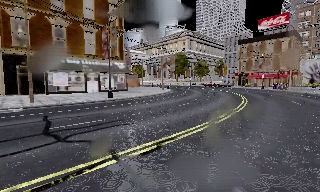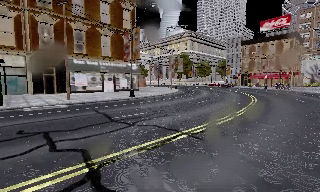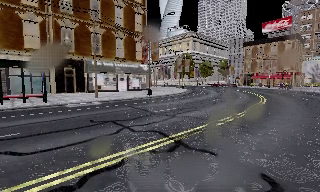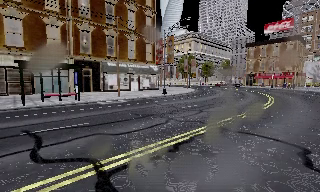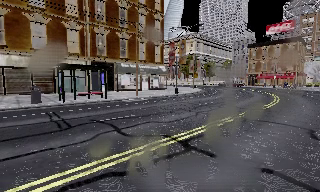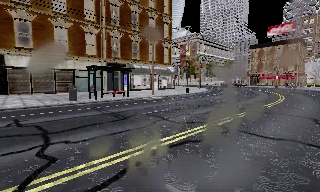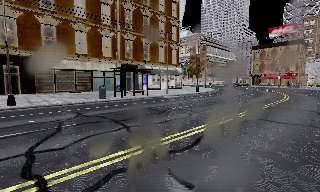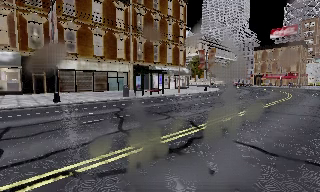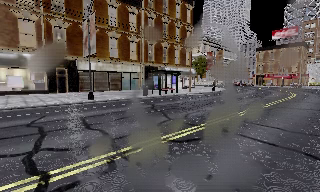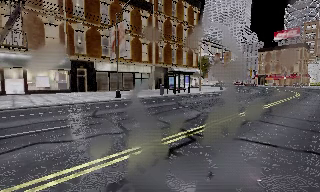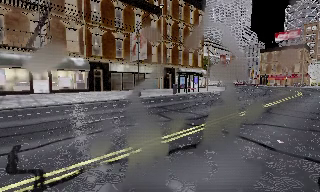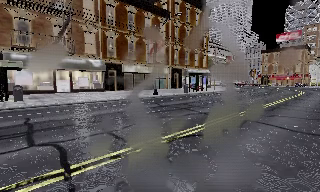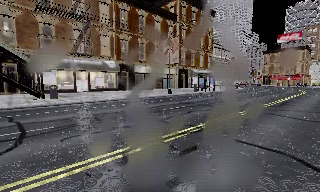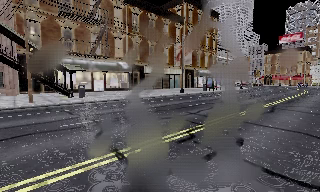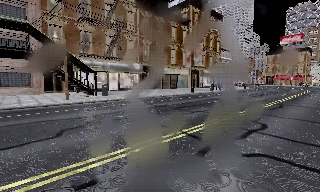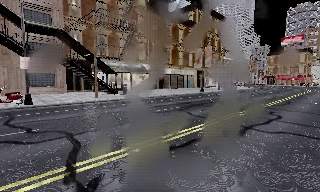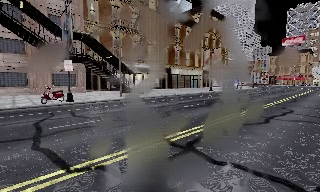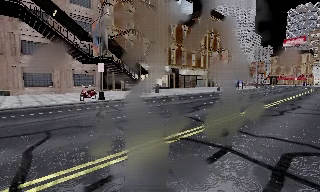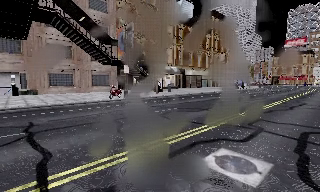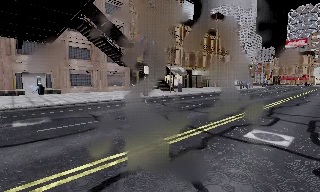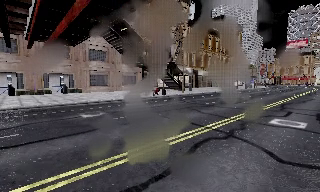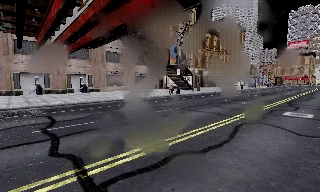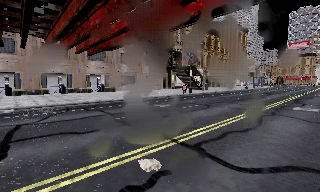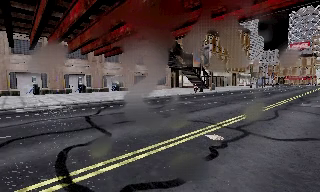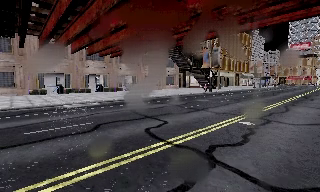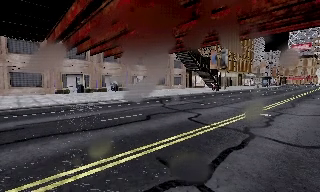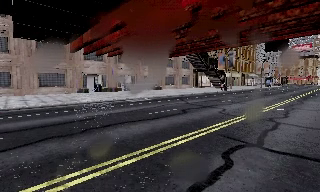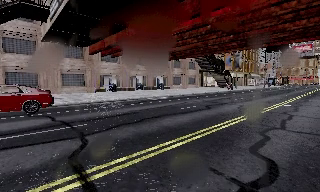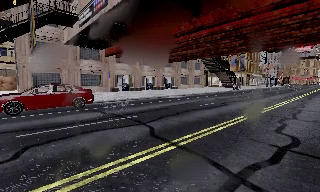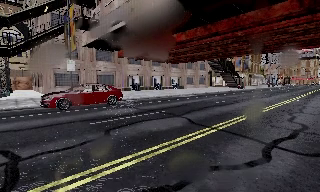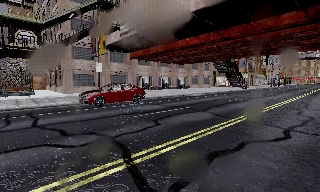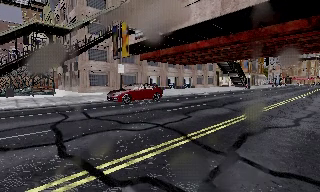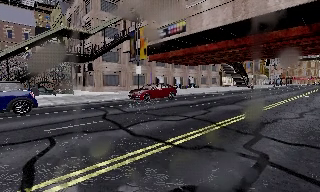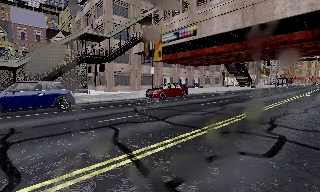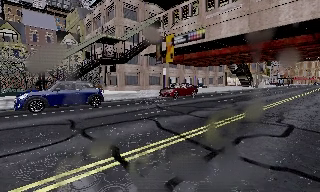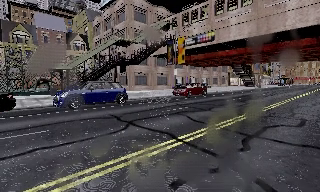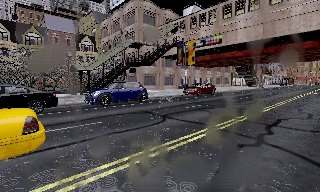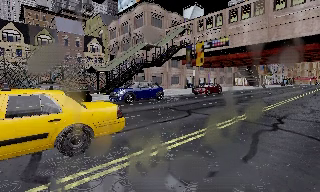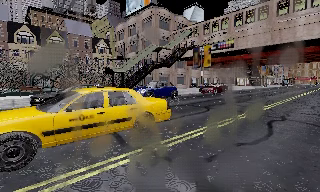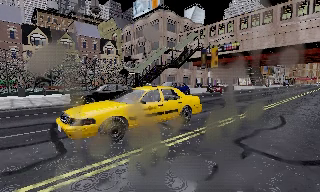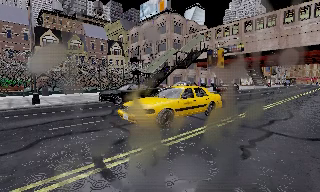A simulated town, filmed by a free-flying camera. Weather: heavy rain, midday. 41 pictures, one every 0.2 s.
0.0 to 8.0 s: The camera travels to its left and backward, about 85 m, so close, fixed things drift to the right.
The film runs backward here.
